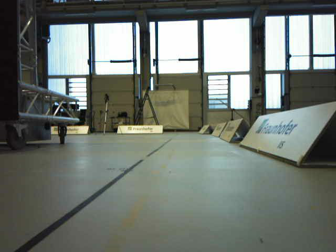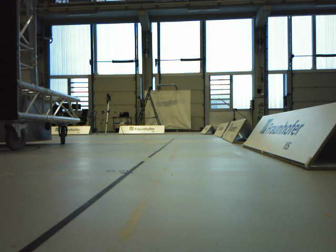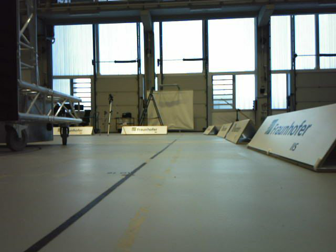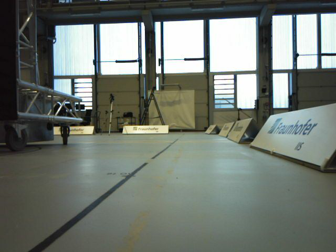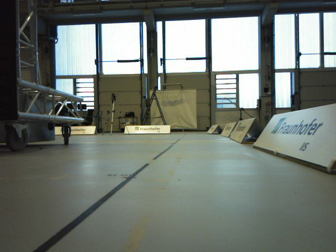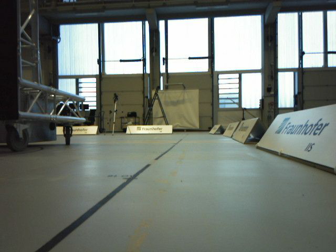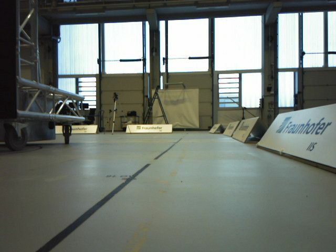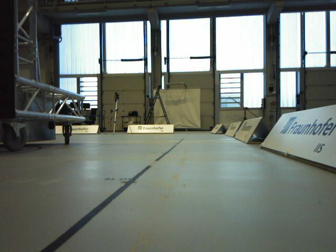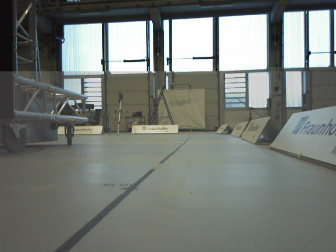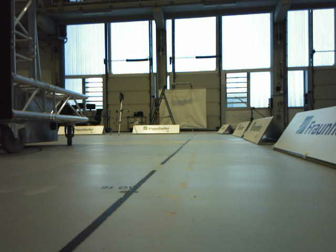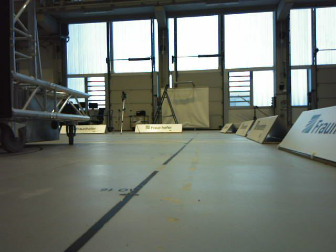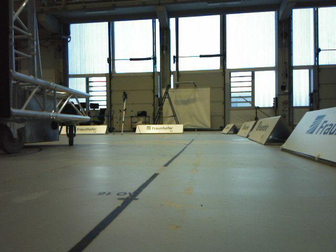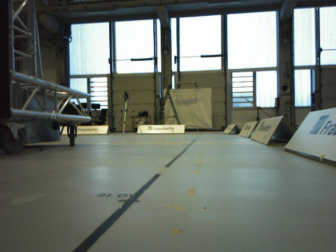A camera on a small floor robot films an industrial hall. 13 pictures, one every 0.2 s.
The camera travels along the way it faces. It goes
forward.
0.0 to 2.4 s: The camera travels forward, about 0.5 m, so what stands in front looms larger.
The film runs forward here.
